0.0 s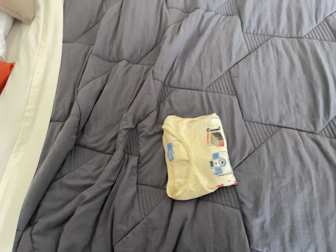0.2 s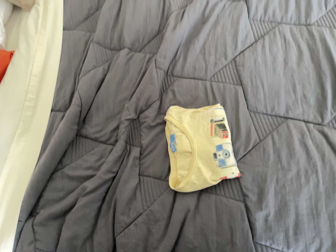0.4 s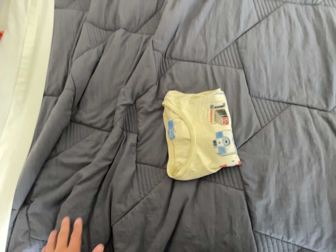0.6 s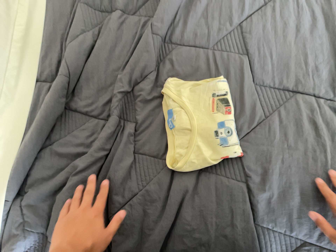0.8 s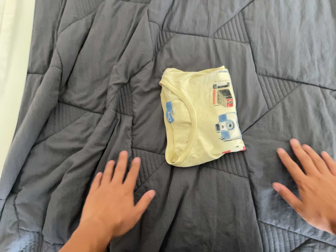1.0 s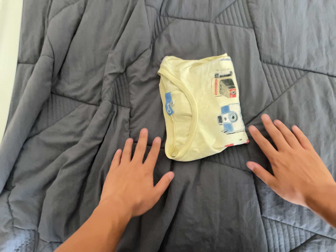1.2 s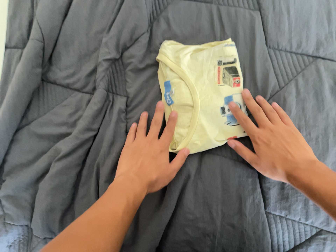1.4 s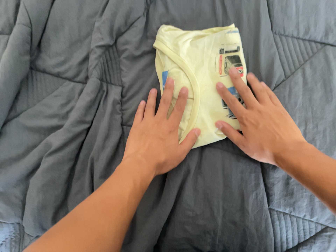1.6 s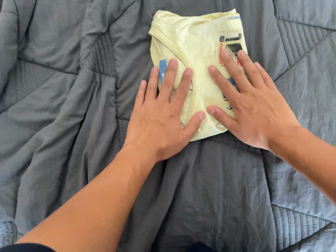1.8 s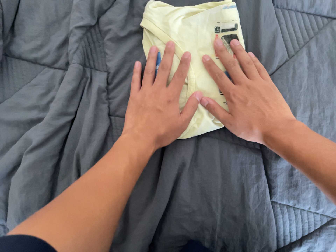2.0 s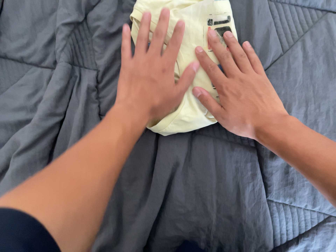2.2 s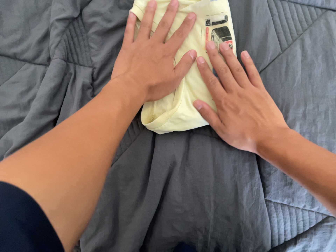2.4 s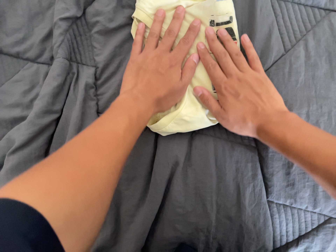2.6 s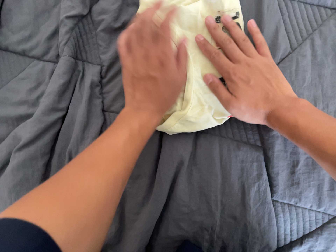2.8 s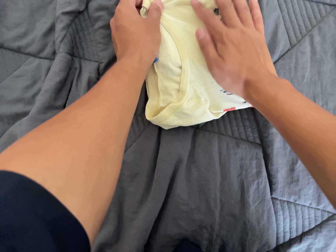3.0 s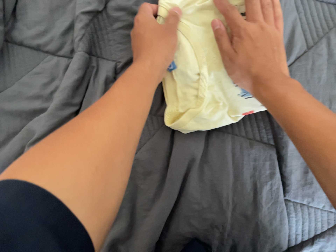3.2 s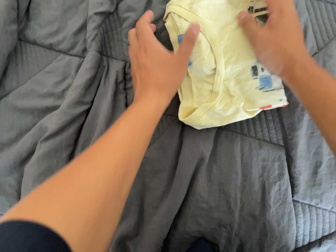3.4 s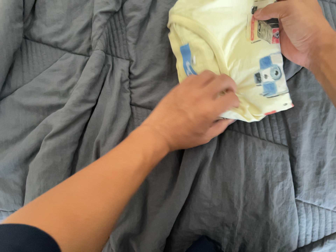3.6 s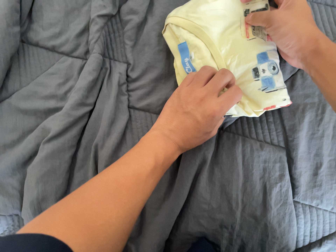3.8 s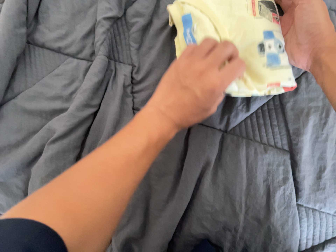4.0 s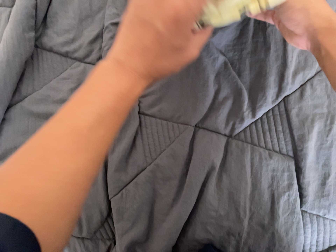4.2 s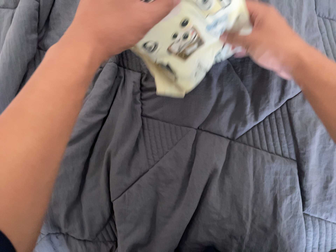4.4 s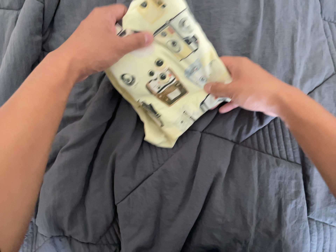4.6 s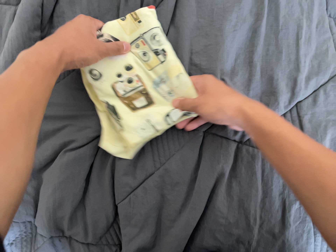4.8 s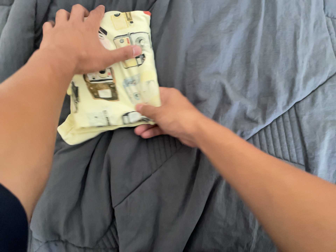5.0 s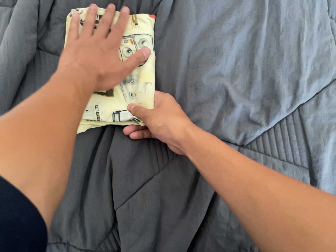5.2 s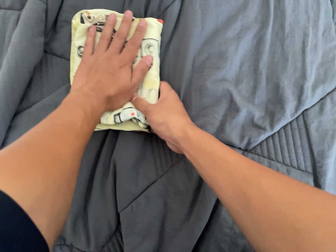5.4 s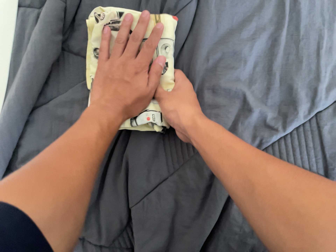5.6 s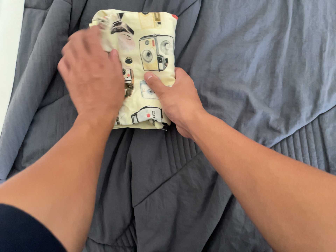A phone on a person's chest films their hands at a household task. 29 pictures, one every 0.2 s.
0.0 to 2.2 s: The camera travels forward, about 28 cm, so what stands in front looms larger. Its aim tips toward the bottom of its view by about 25 degrees, and the scene shifts upward.
2.2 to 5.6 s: The camera travels to its left, about 9 cm, so close, fixed things drift to the right.
The film runs backward here.
